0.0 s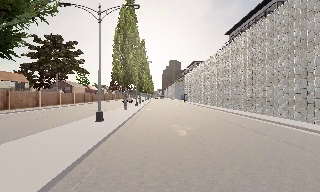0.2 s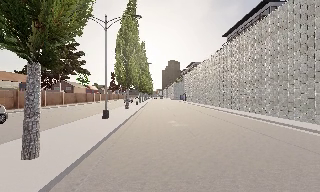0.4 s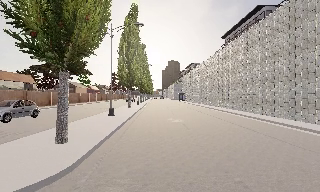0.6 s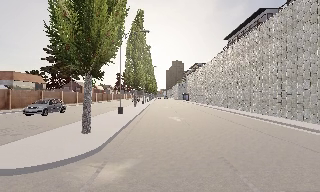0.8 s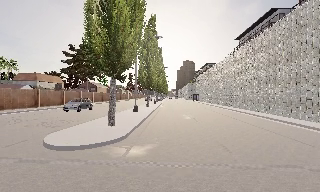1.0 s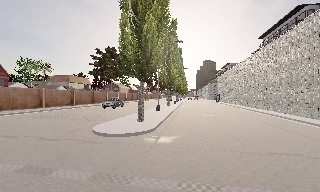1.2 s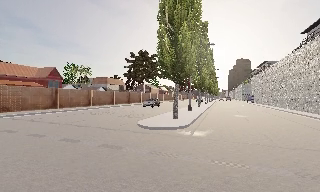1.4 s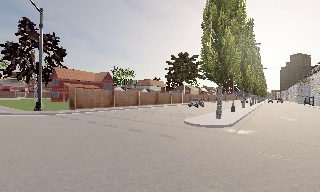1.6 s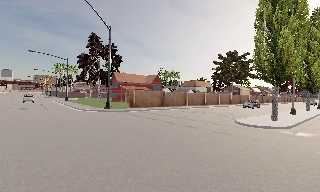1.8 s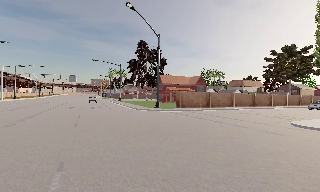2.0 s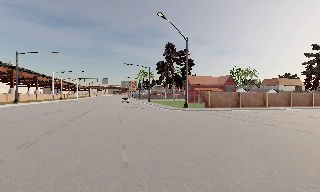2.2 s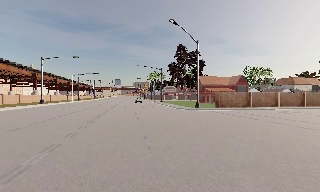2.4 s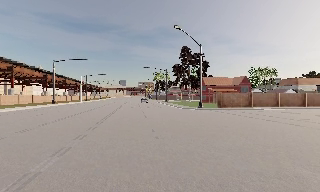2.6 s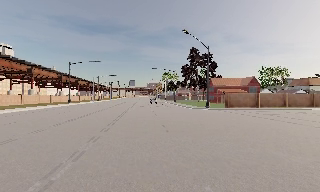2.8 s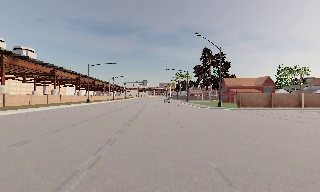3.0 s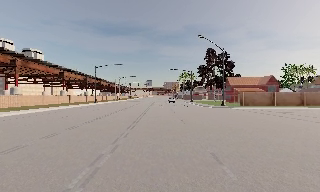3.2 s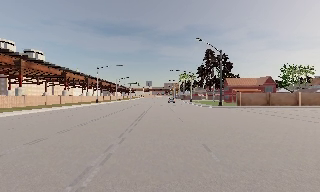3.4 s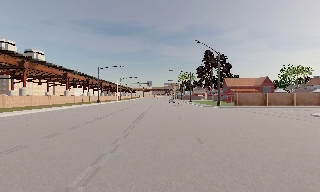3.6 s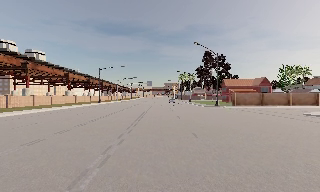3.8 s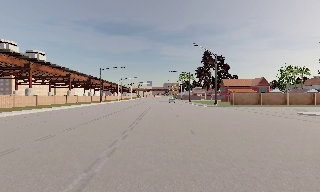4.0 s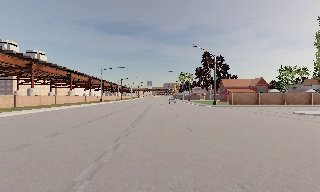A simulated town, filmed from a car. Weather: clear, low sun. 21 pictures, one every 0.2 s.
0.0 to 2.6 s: The scene slides to the right, as the camera pans about 85 degrees to its left. It travels backward, about 19 m.
2.6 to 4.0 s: The camera travels backward, about 7 m, so what stands in front gets smaller. It loses speed.
The film runs backward here.
